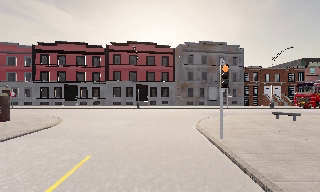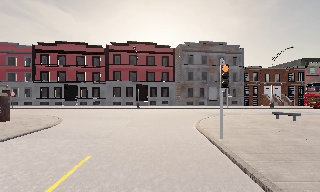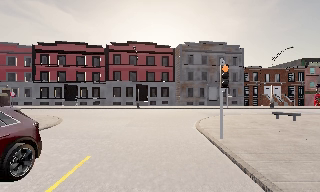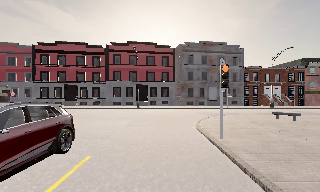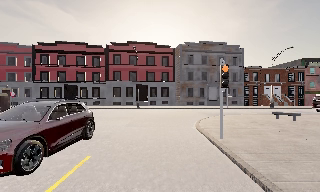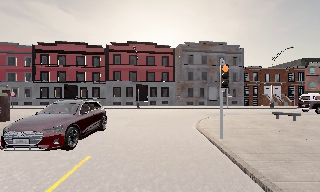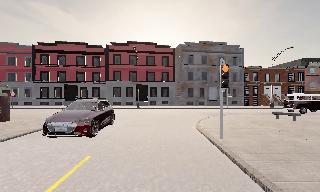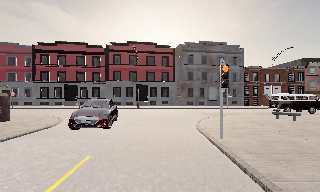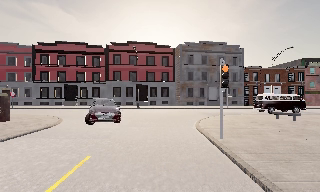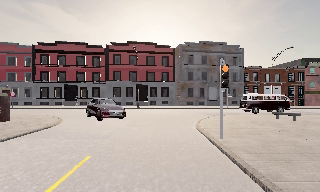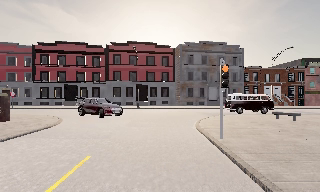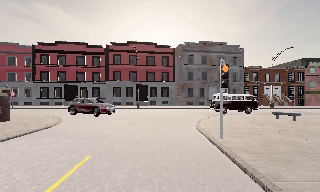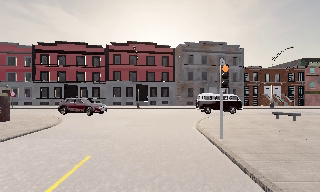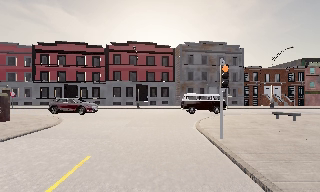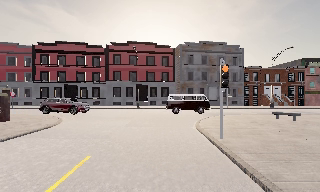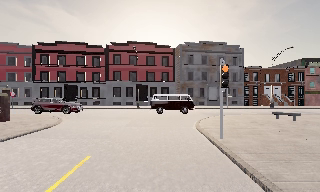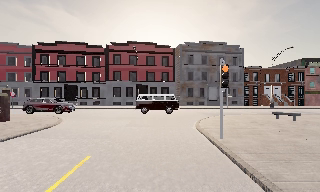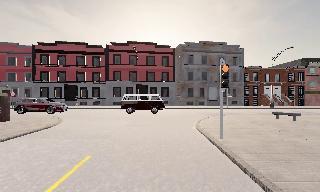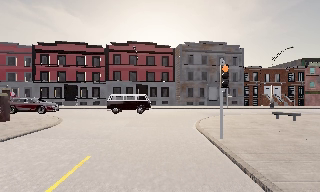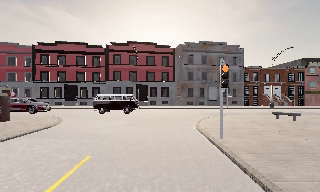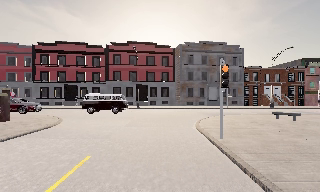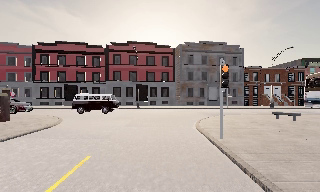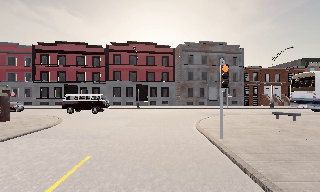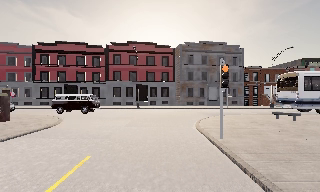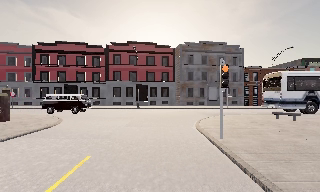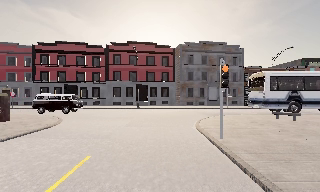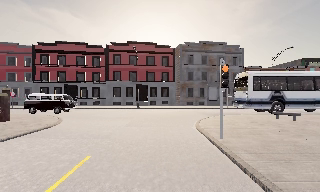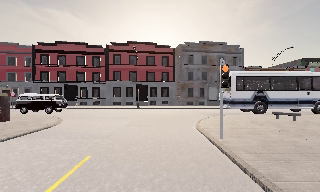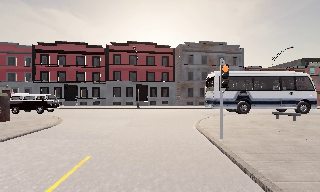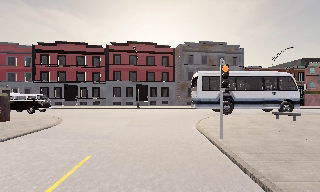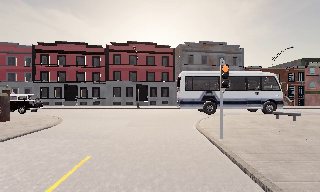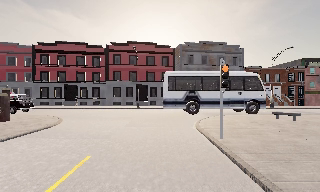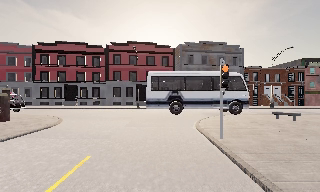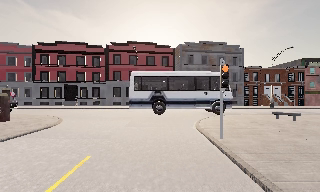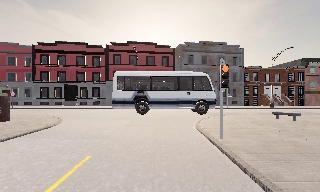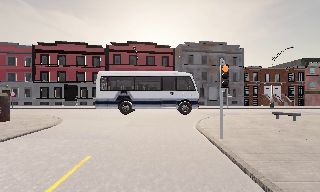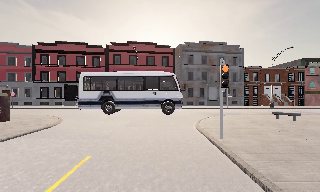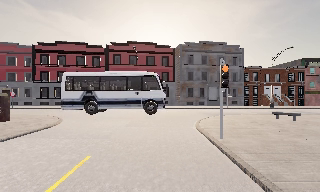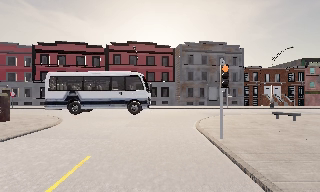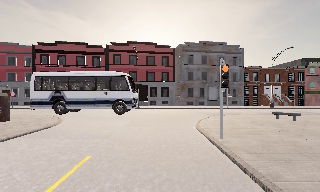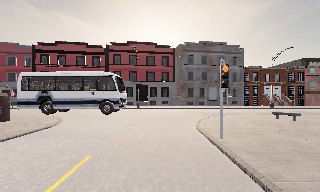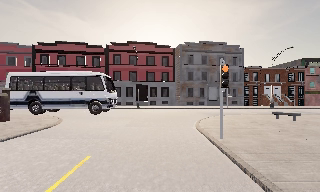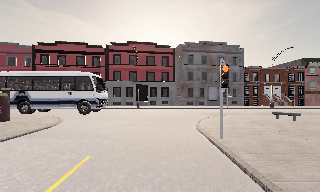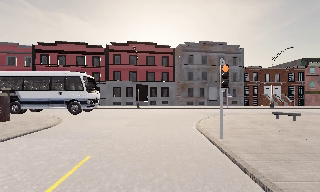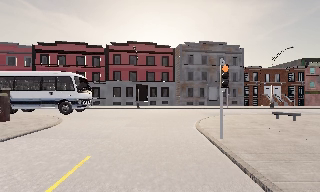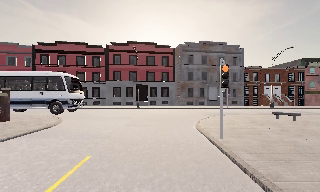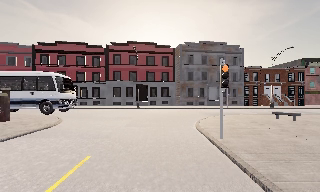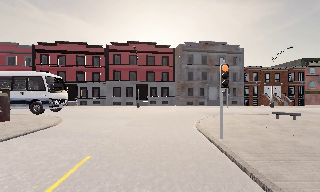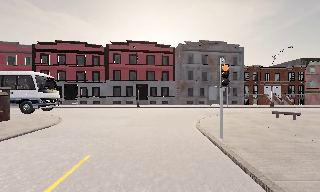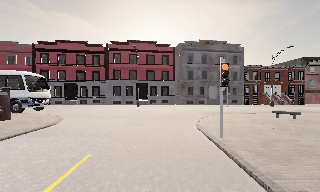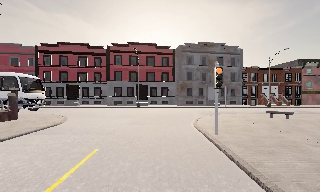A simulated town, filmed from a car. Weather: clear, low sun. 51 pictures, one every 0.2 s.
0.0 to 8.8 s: The camera keeps its place and its aim.
8.8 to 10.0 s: The camera travels backward, about 0.5 m, so what stands in front gets smaller. It gains speed.
The film runs backward here.
